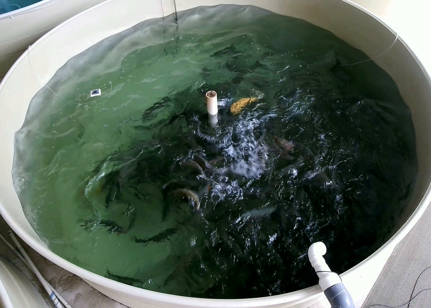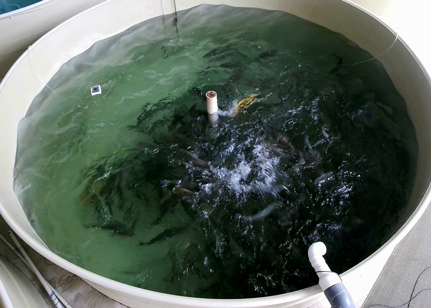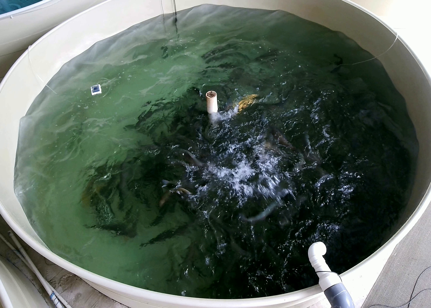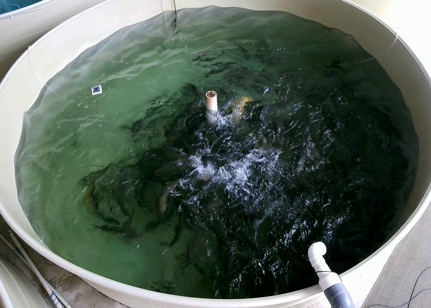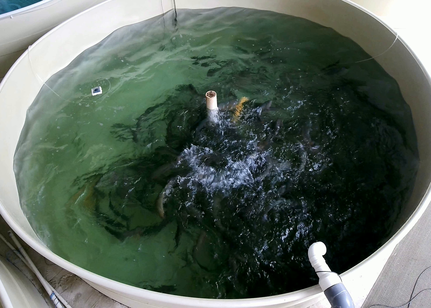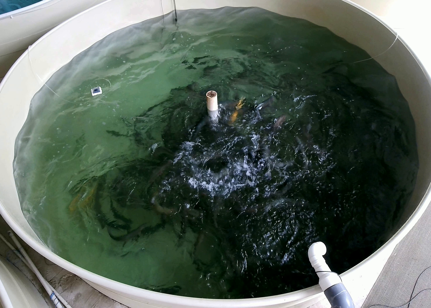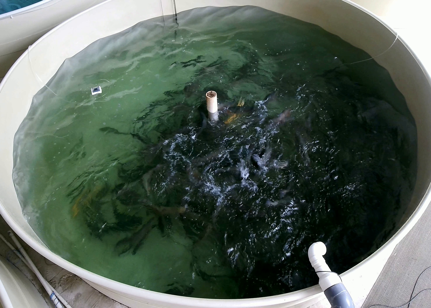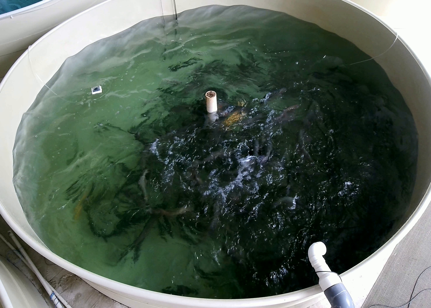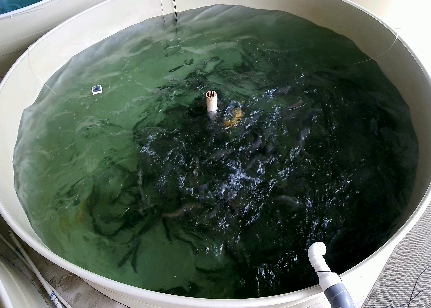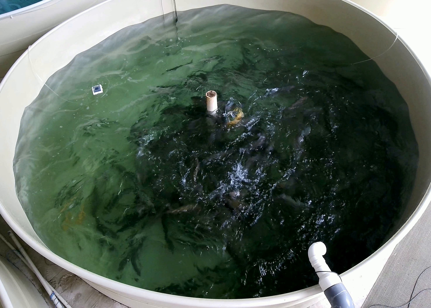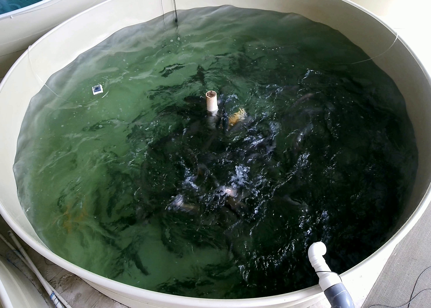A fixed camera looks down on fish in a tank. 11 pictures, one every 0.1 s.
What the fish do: Strong feeding.
